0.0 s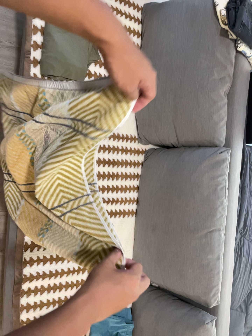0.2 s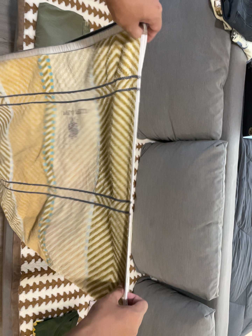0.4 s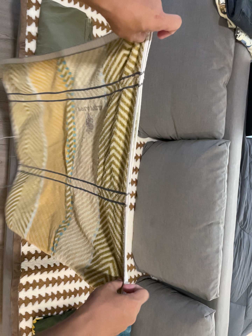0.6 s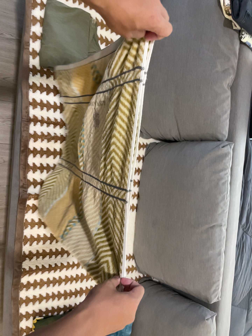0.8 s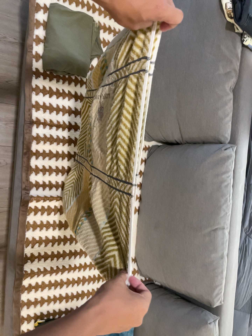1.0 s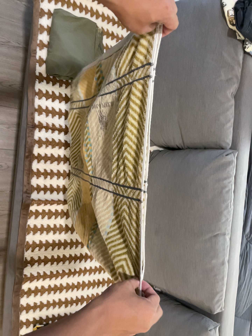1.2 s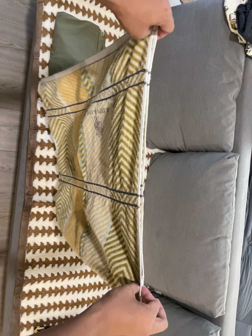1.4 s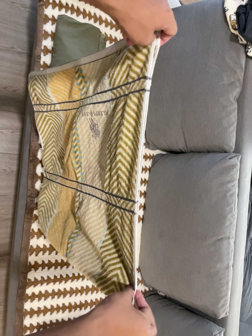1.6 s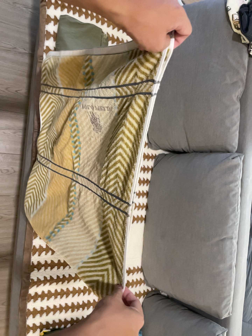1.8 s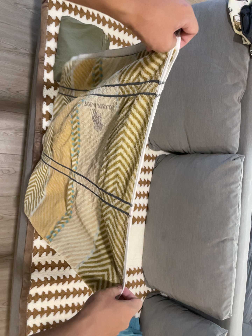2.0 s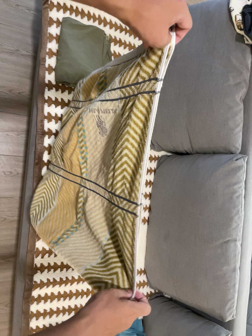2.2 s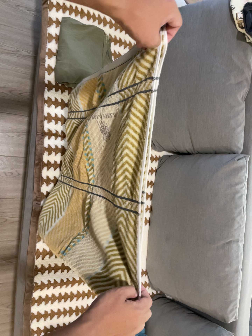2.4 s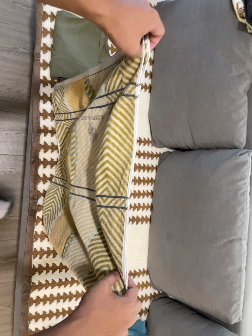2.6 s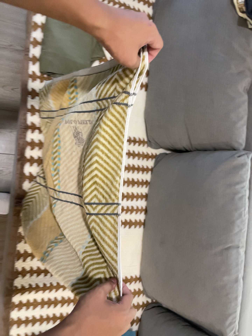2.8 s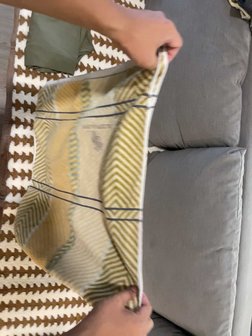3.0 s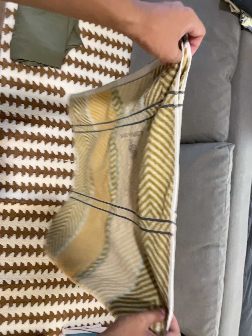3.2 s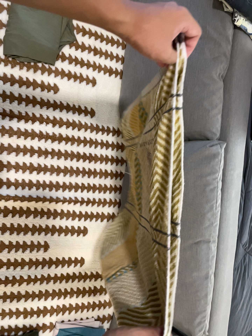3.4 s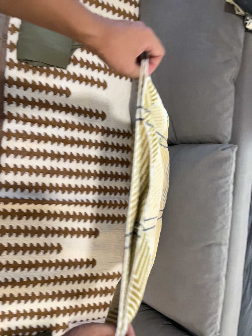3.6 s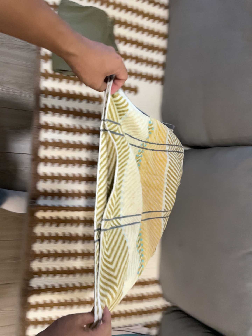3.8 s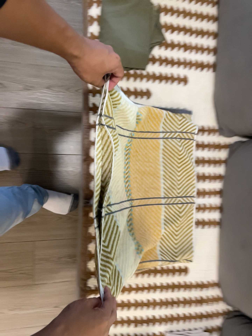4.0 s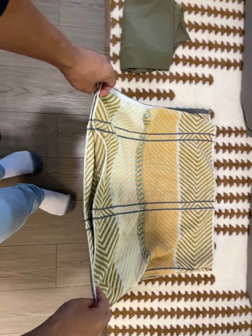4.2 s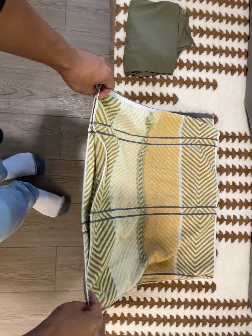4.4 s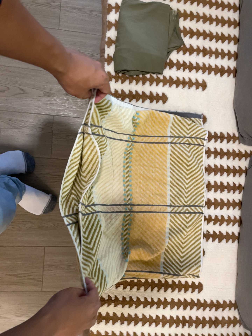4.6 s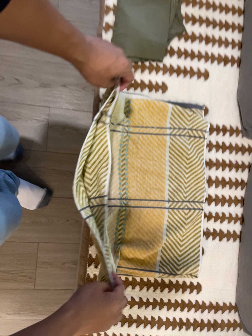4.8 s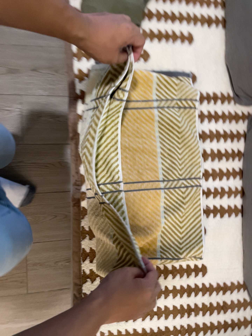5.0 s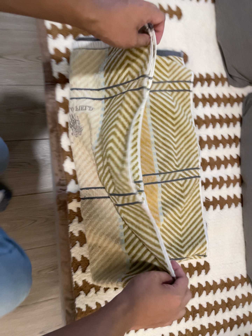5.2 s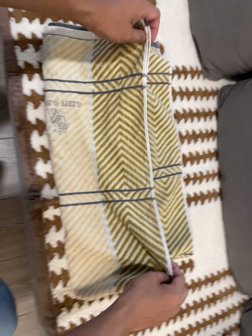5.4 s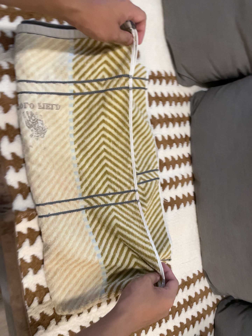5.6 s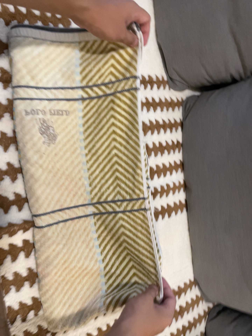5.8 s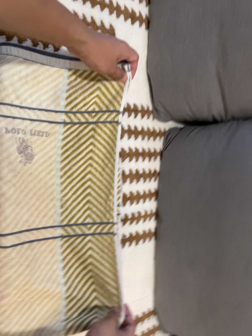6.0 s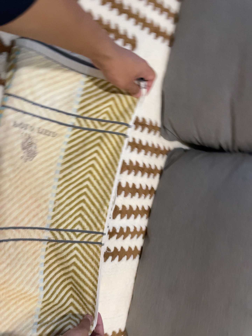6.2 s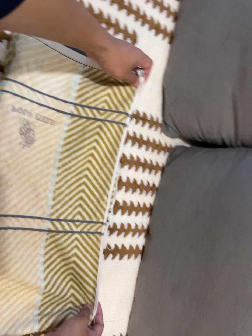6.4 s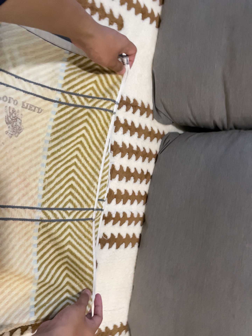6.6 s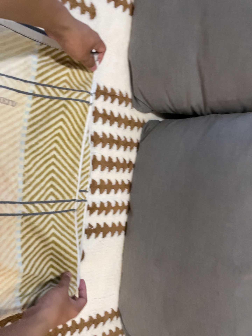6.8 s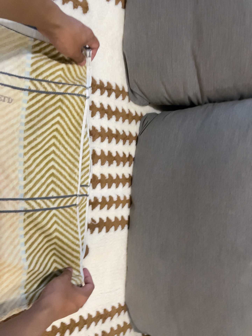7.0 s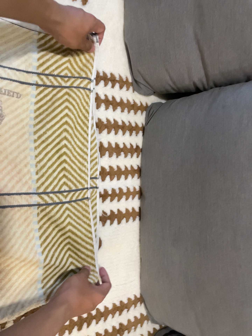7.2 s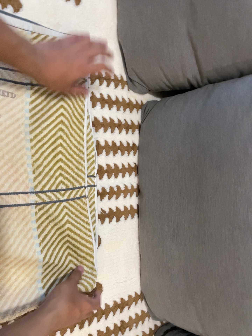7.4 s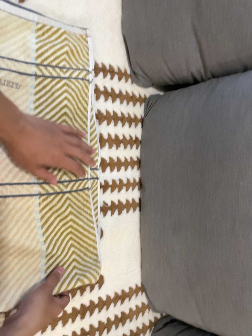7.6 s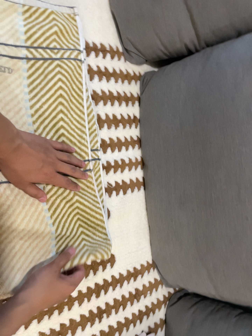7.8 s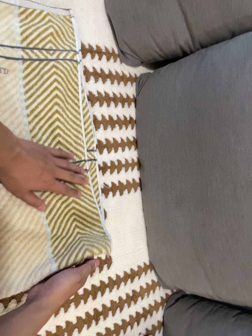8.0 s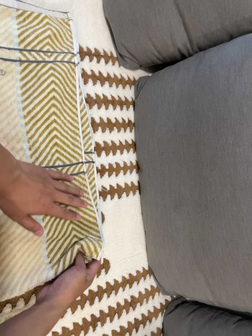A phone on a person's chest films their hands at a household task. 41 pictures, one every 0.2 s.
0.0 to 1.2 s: The camera shifts only a little, or ends up much as it began.
1.2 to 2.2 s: The camera keeps its place and its aim.
2.2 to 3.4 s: The camera travels to its right and forward, about 20 cm, so close, fixed things drift to the left.
3.4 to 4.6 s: The scene slides to the right, as the camera pans about 20 degrees to its left. It travels forward, about 14 cm, so what stands in front looms larger.
4.6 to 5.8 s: The camera swings to its right by about 30 degrees, and the scene slides to the left. It travels forward, about 28 cm.
5.8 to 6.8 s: The camera travels toward the bottom of its view, about 10 cm, so close, fixed things drift upward.
6.8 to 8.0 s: The camera travels toward the bottom of its view, about 8 cm, so close, fixed things drift upward. It rolls about its line of sight by about 10 degrees, and the scene rotates counterclockwise.
The film runs forward here.
